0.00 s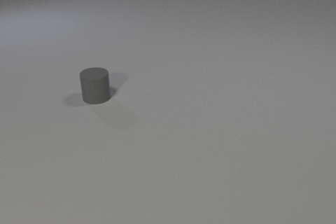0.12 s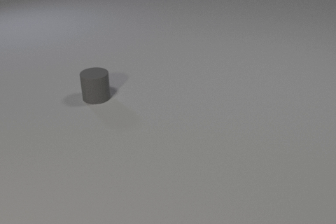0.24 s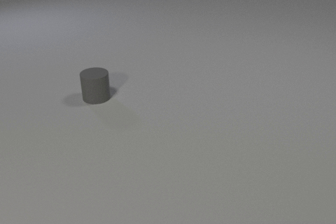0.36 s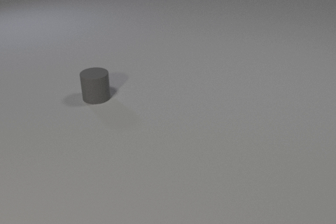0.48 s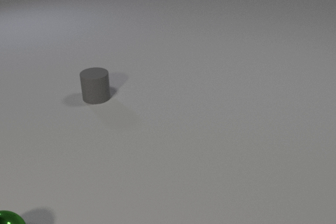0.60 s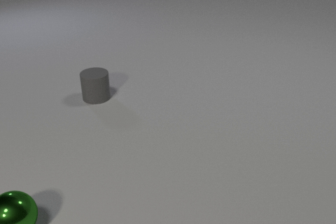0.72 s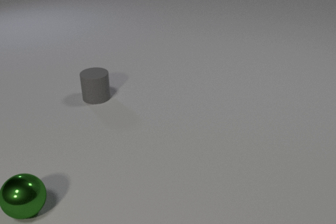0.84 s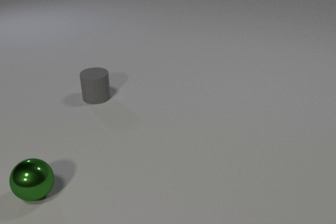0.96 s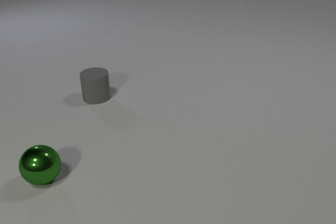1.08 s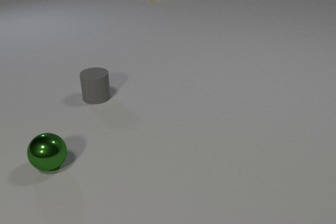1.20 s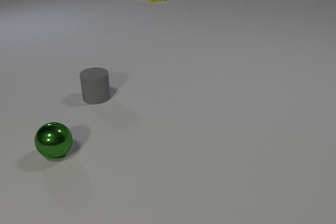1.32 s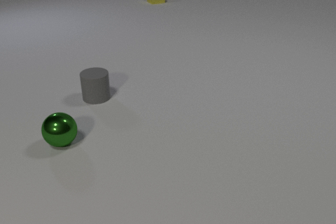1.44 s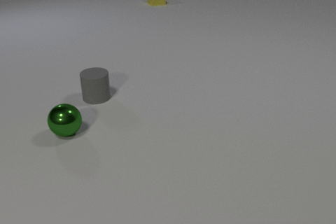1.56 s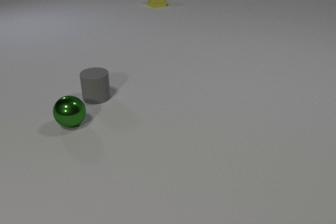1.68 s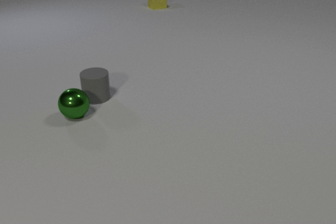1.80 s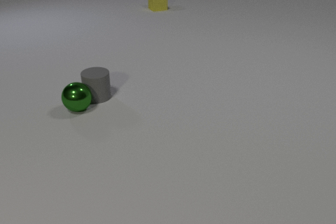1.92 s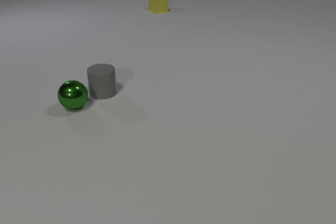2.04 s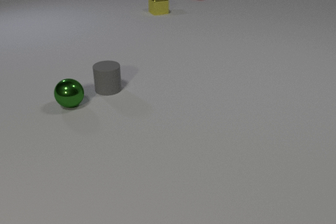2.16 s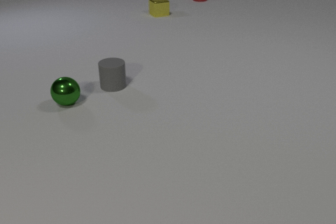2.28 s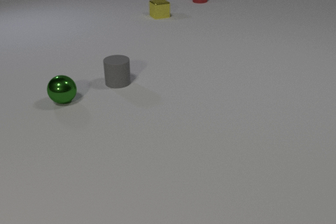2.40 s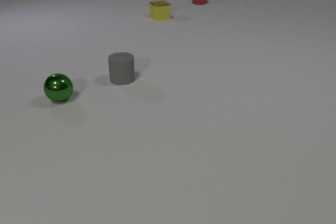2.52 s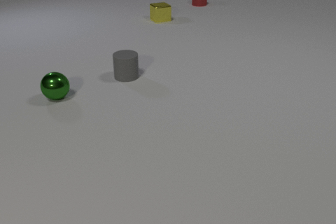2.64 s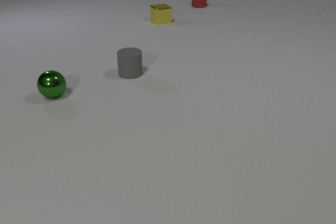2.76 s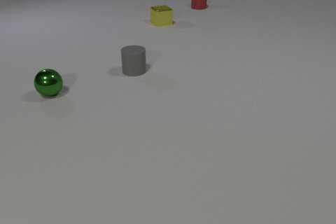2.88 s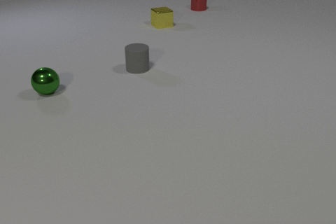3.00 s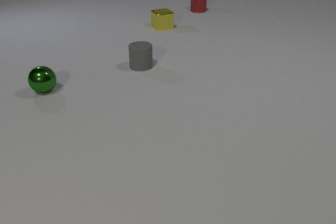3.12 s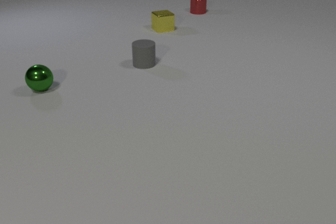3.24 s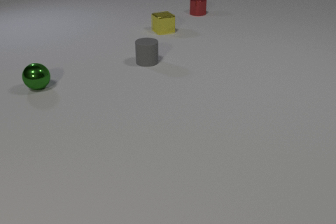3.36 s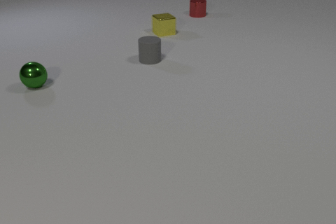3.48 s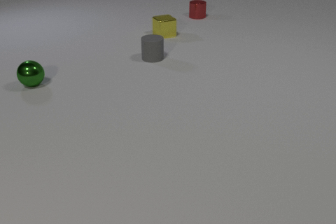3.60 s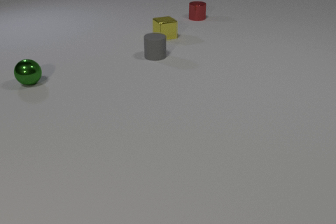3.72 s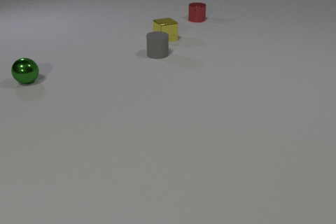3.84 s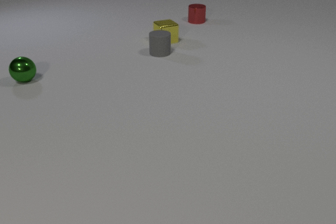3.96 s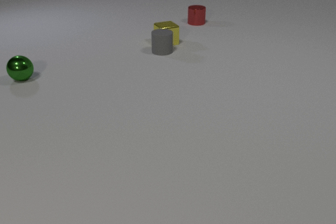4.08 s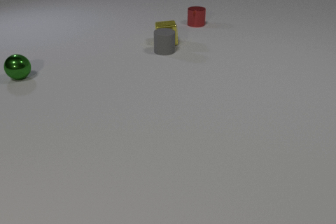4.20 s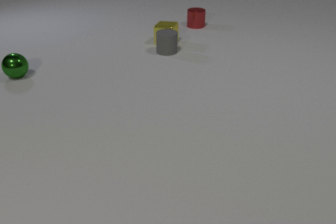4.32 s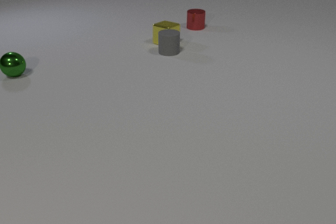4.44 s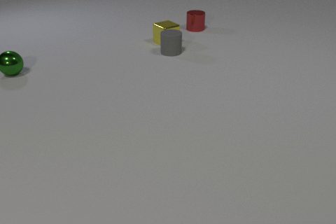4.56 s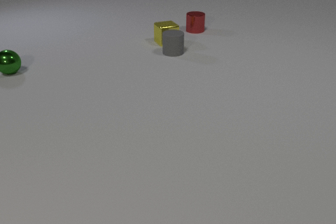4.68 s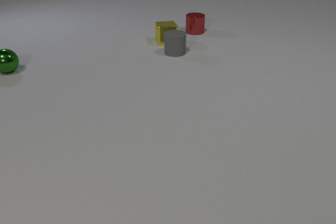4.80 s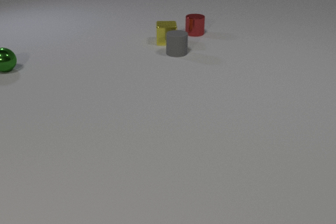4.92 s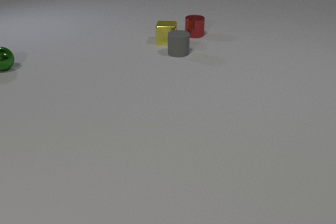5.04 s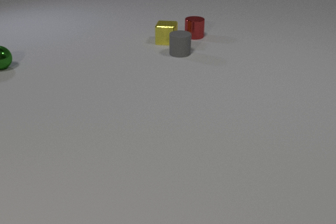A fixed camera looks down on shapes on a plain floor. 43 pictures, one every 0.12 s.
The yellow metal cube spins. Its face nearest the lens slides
to the left.
The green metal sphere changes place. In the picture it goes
away from the camera.
0.00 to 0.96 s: The green metal sphere comes in at the bottom edge, rolls away from the camera and to the right. The yellow metal cube comes in at the top edge.
0.96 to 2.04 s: The green metal sphere rolls away from the camera. The gray rubber cylinder slides away from the camera and to the right. The yellow metal cube slides toward the camera. The red metal cylinder comes in at the top edge, slides toward the camera. The green metal sphere and the gray rubber cylinder collide.
2.04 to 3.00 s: The green metal sphere rolls away from the camera and to the left. The gray rubber cylinder slides away from the camera and to the right. The yellow metal cube slides toward the camera. The red metal cylinder slides toward the camera.
3.00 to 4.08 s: The green metal sphere rolls away from the camera and to the left. The gray rubber cylinder slides away from the camera and to the right. The yellow metal cube slides toward the camera, spins so that its near face slides to the left, clockwise seen from above. The red metal cylinder slides toward the camera. The gray rubber cylinder and the yellow metal cube collide.
4.08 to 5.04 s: The green metal sphere rolls away from the camera and to the left. The gray rubber cylinder slides to the right. The yellow metal cube spins so that its near face slides to the left, clockwise seen from above. The red metal cylinder slides toward the camera.
What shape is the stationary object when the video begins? cylinder.
Are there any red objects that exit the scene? no.
What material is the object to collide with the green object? rubber.
